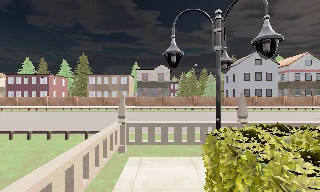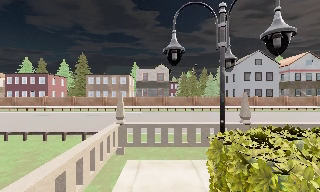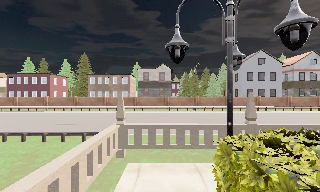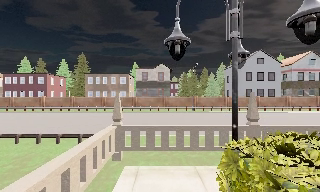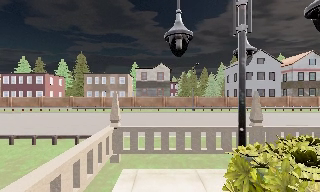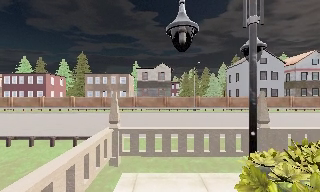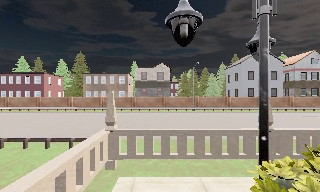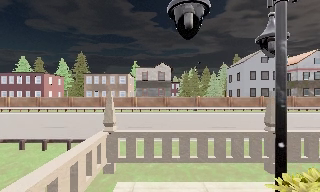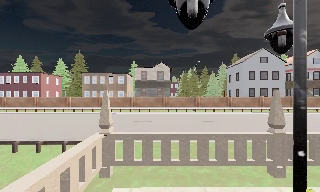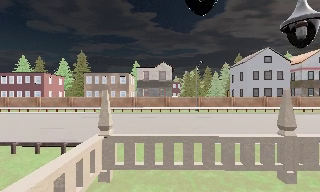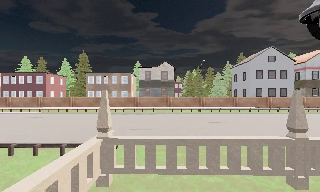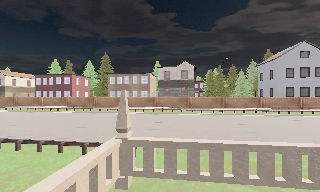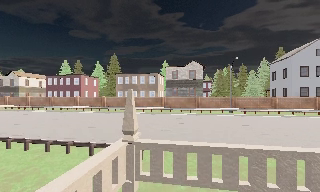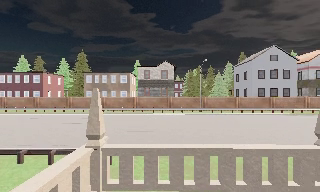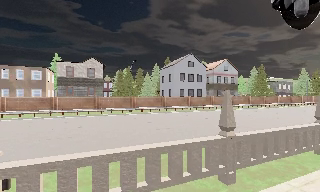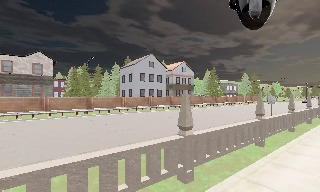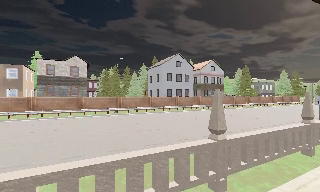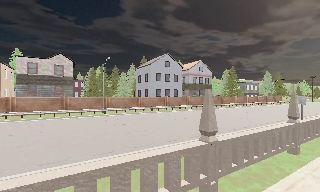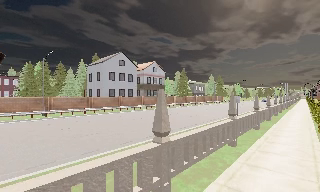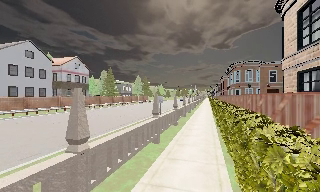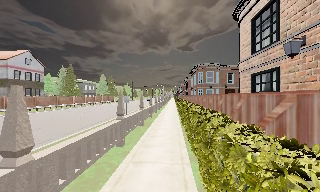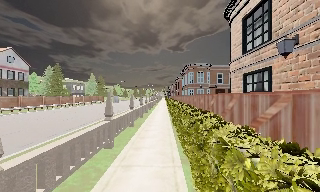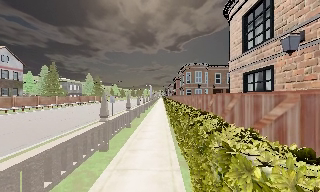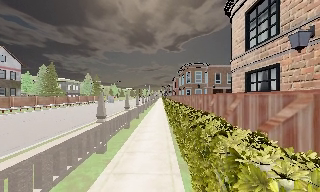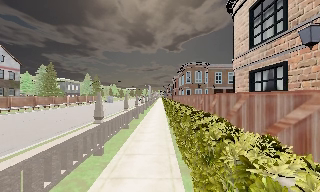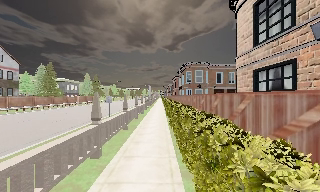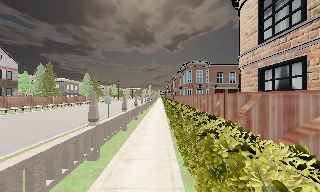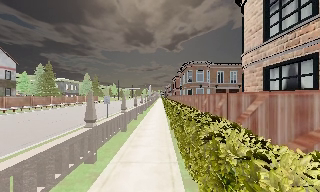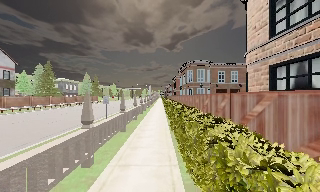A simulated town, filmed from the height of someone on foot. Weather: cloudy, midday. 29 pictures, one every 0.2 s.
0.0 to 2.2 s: The camera travels forward, about 3 m, so what stands in front looms larger.
2.2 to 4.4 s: The scene slides to the left, as the camera pans about 100 degrees to its right. It travels forward, about 3 m.
4.4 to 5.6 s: The camera travels forward, about 1.5 m, so what stands in front looms larger.
The film runs forward here.
